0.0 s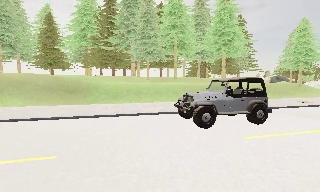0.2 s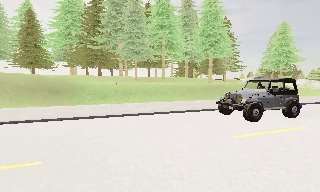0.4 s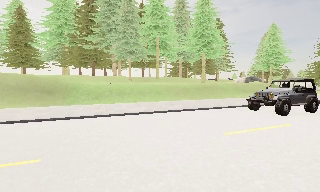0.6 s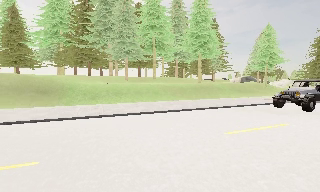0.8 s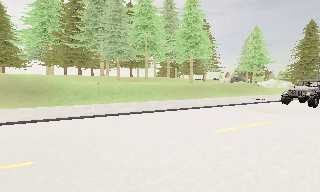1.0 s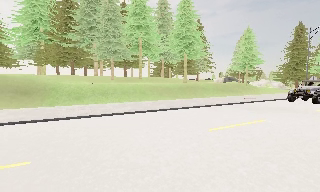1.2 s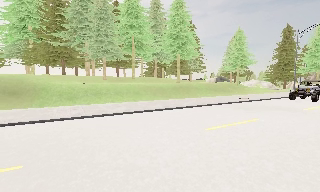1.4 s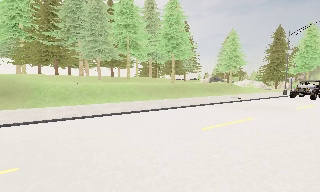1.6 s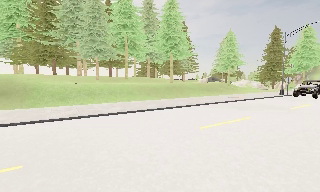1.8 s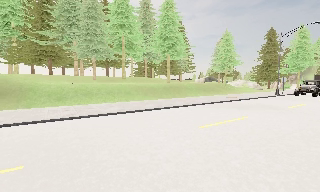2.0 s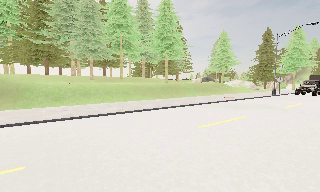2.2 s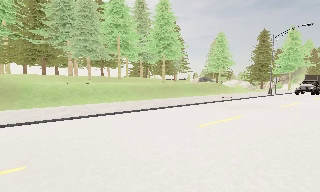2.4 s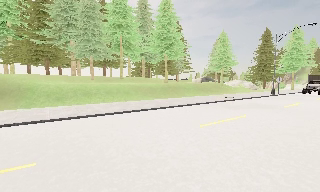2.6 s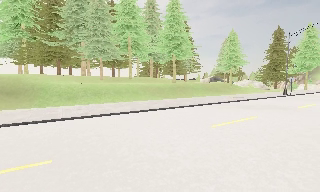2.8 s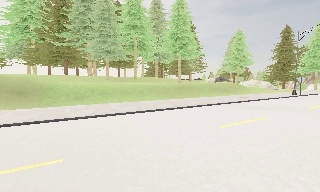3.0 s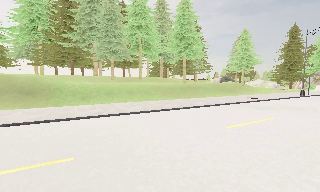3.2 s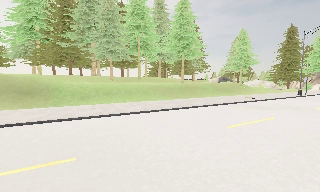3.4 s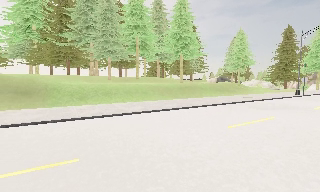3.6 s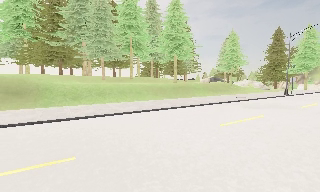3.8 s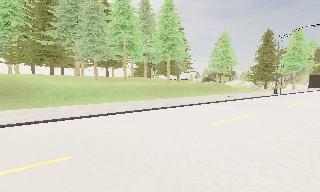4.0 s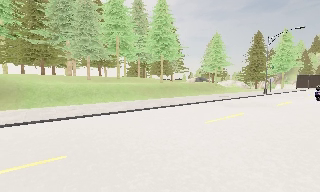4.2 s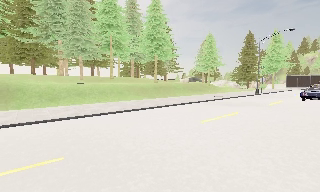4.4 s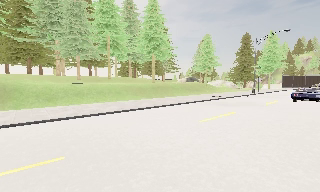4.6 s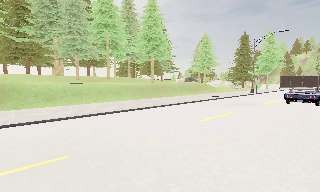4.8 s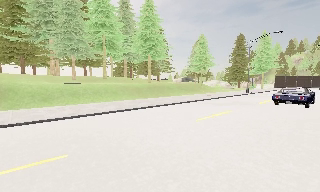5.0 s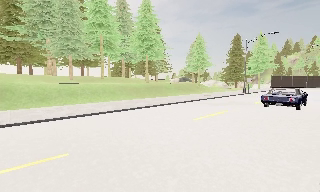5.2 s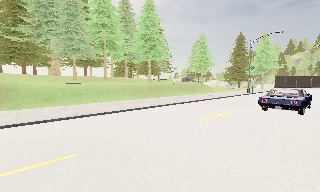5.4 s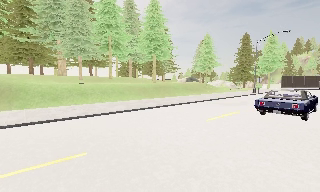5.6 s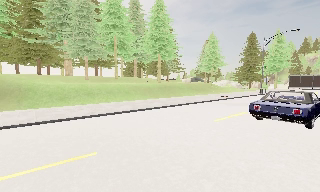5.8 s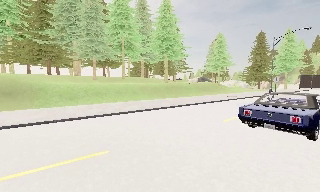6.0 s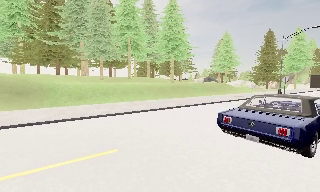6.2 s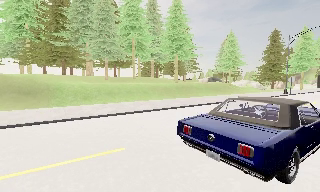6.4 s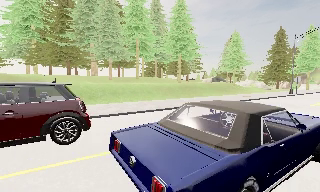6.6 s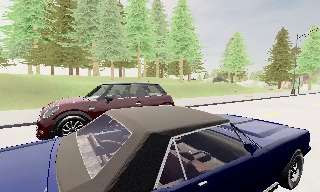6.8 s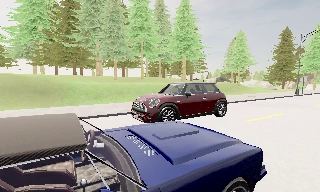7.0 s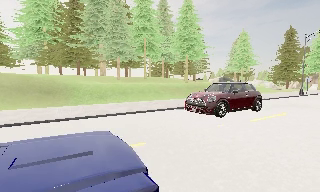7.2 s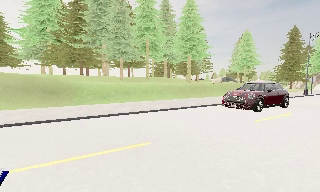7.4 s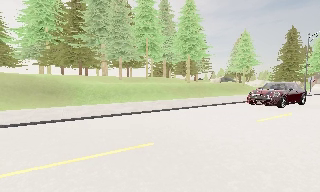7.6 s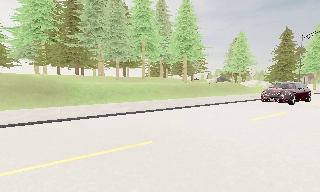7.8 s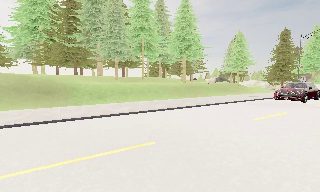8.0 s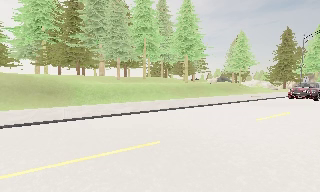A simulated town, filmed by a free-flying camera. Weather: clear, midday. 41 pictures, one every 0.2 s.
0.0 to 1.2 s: The scene slides to the left, as the camera pans about 15 degrees to its right.
1.2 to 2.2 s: The camera shifts only a little, or ends up much as it began.
2.2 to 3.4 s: The camera travels to its left, about 0.5 m, so close, fixed things drift to the right.
3.4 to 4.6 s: The scene slides to the left, as the camera pans about 10 degrees to its right. It travels backward, about 0.5 m, so what stands in front gets smaller.
4.6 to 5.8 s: The camera travels to its left, about 0.5 m, so close, fixed things drift to the right.
5.8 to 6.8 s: The camera shifts only a little, or ends up much as it began.
6.8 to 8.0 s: The camera travels to its left, about 0.5 m, so close, fixed things drift to the right.
The film runs backward here.
